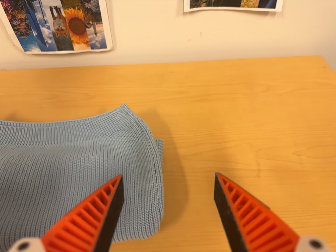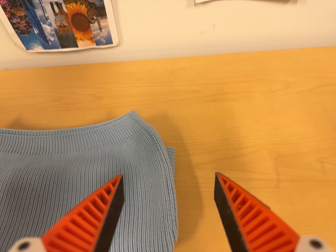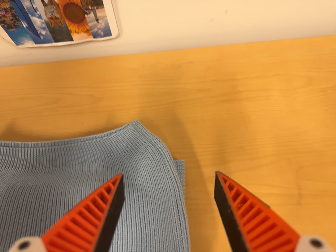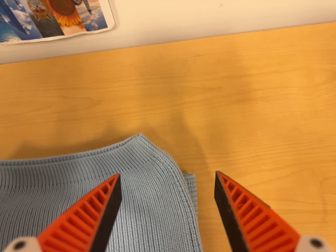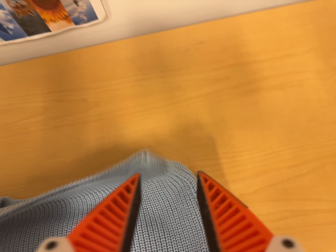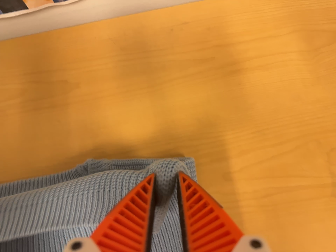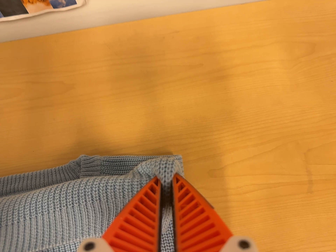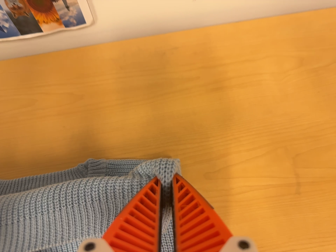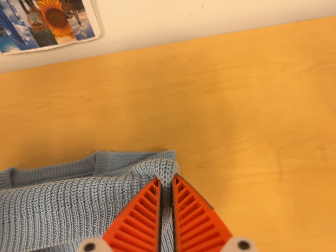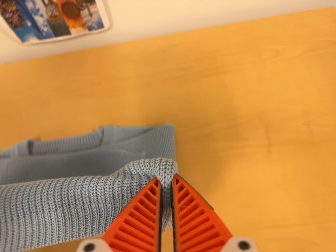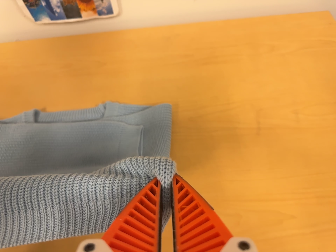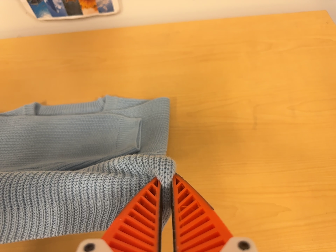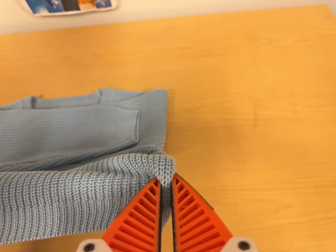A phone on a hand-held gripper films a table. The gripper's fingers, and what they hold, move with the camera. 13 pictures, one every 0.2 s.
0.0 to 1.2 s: The camera travels toward the top of its view and forward, about 18 cm. Its aim tips toward the bottom of its view by about 20 degrees.
1.2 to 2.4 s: The camera travels backward and toward the bottom of its view, about 22 cm, so what stands in front gets smaller.
The film runs backward here.
